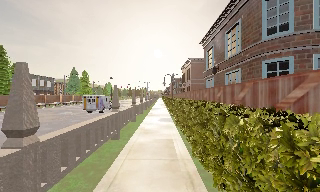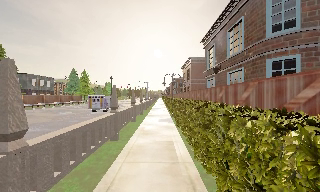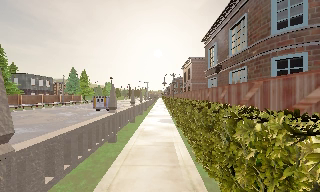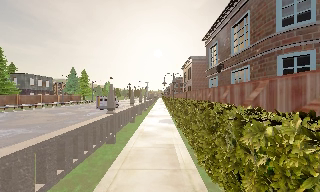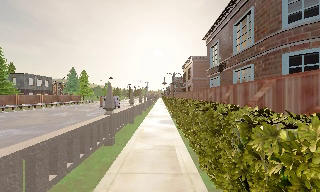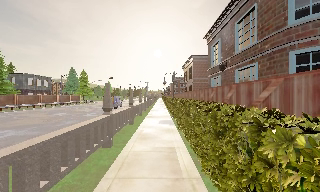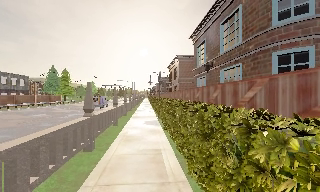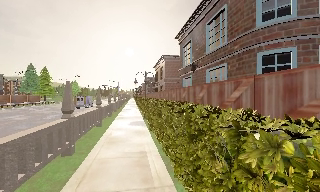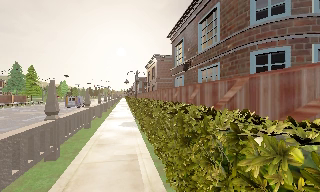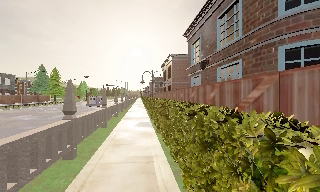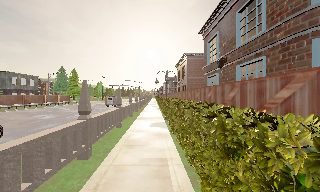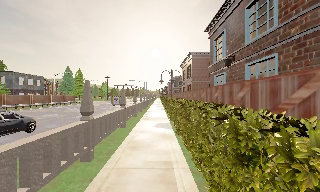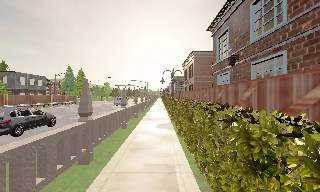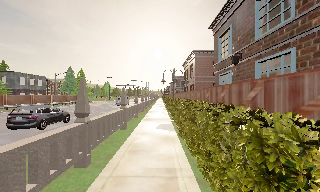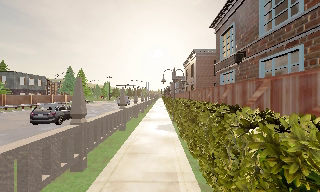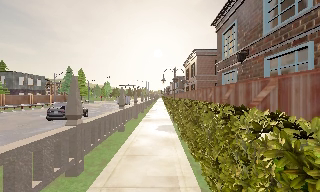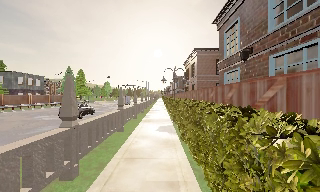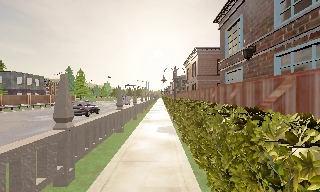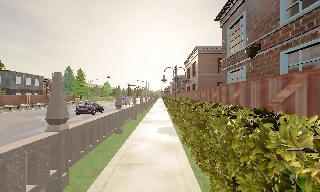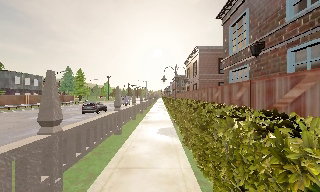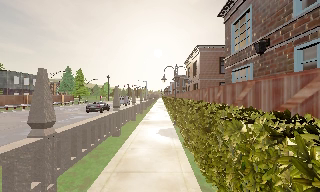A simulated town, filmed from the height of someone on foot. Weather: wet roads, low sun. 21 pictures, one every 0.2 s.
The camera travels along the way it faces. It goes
forward.
0.0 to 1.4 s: The camera pans to its right, which is clockwise from overhead, by about 10 degrees. It travels forward, about 1.5 m, so what stands in front looms larger.
1.4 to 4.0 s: The scene slides to the right, as the camera pans about 10 degrees to its left. It travels forward, about 3 m, so what stands in front looms larger.
The film runs forward here.
